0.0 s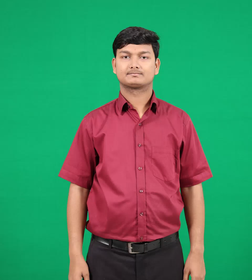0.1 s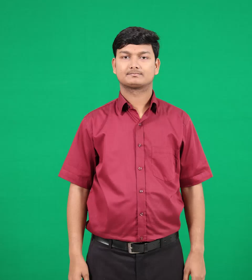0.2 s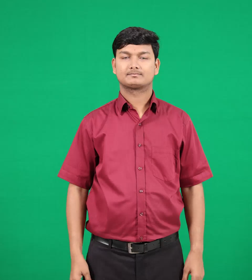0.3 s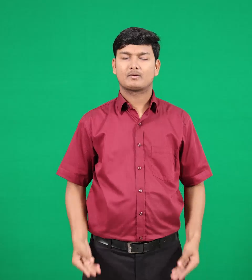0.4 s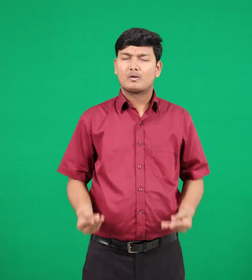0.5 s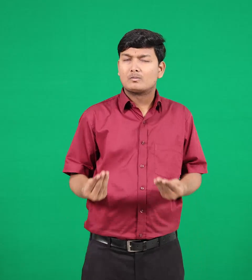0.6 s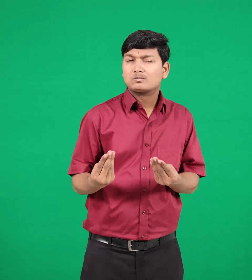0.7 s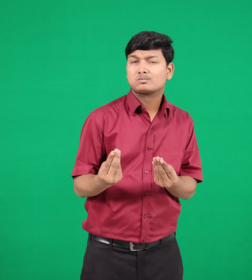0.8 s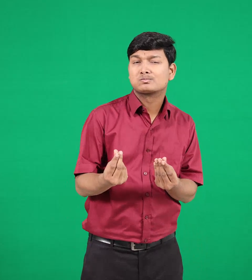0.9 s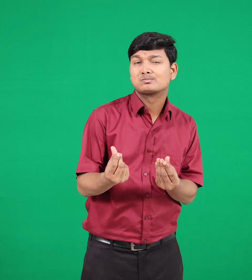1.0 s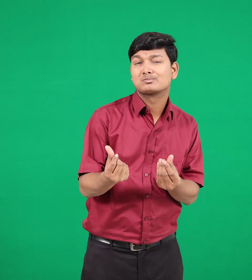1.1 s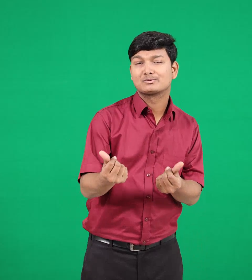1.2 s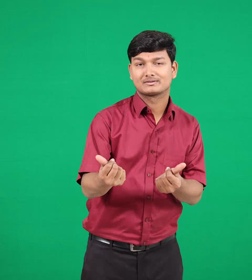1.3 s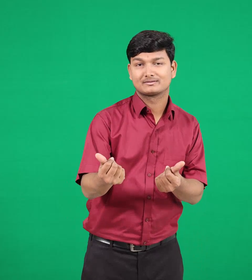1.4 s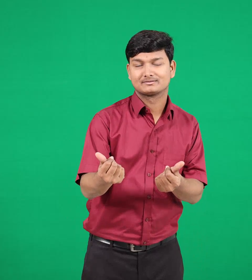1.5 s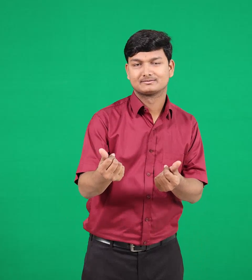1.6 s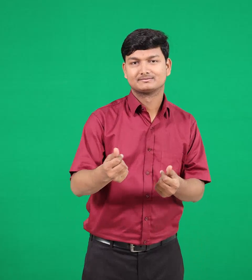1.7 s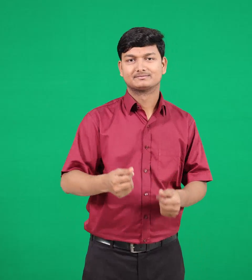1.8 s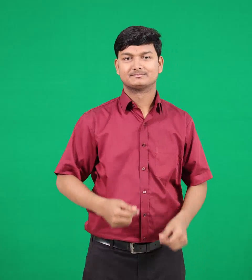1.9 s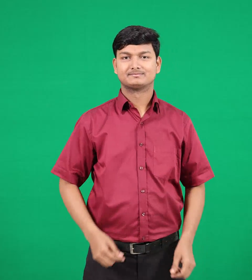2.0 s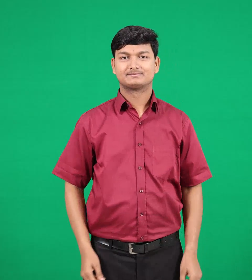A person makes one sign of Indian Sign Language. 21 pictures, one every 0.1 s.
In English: smooth
